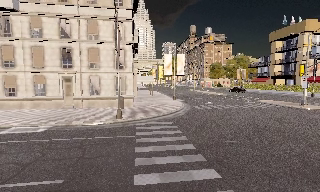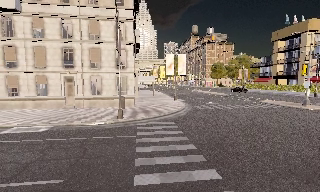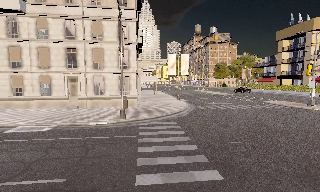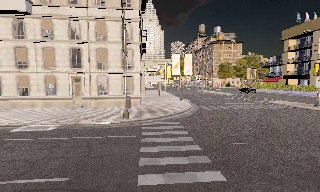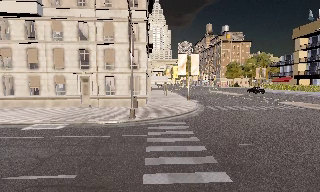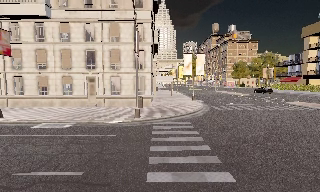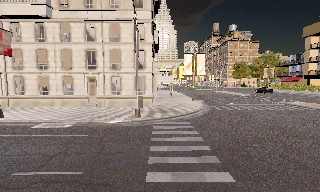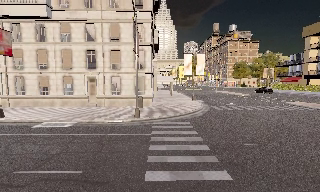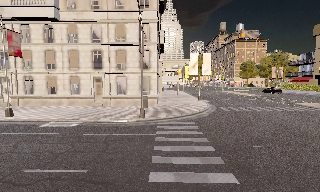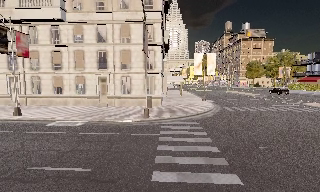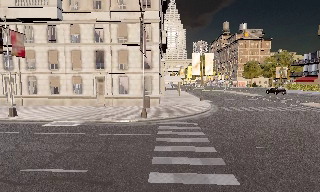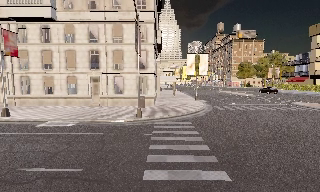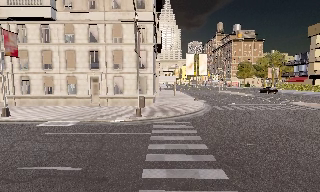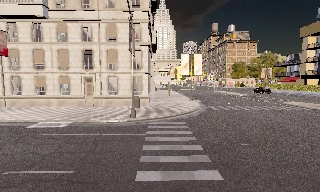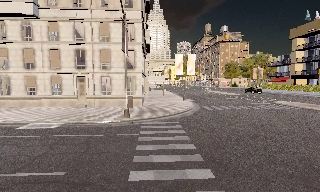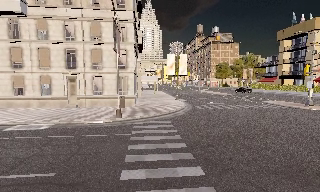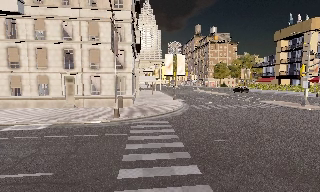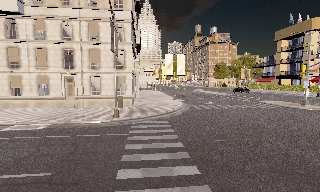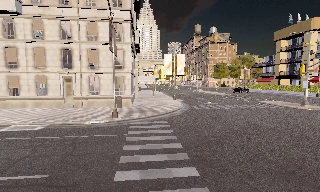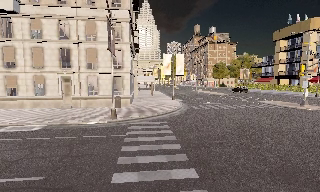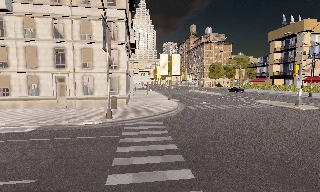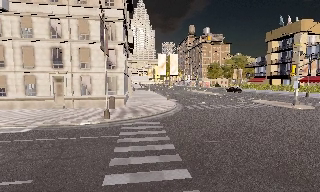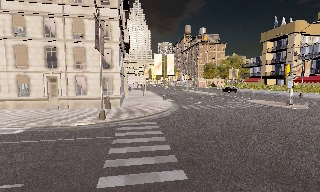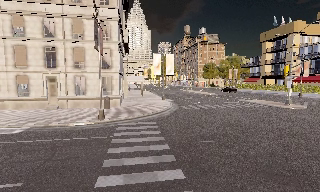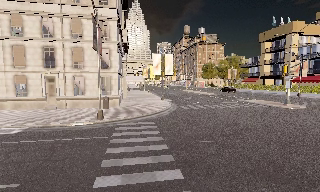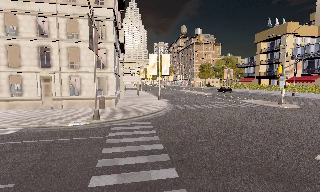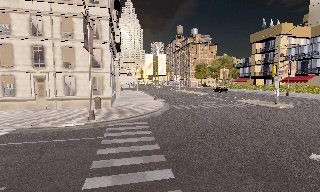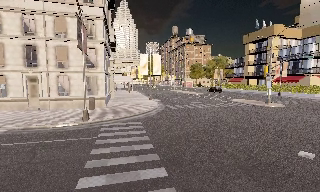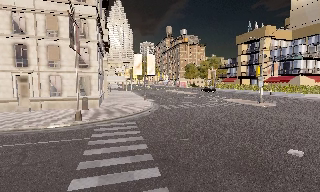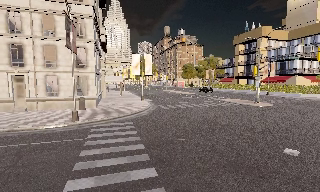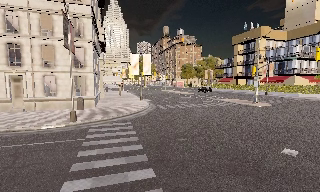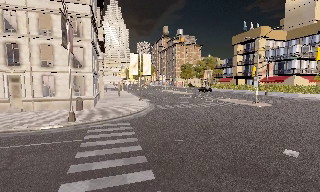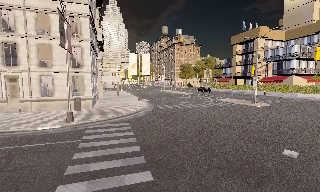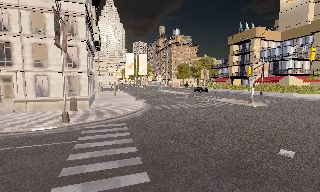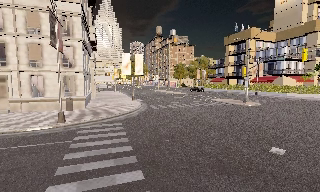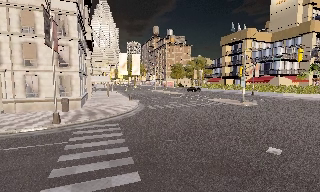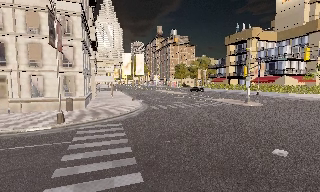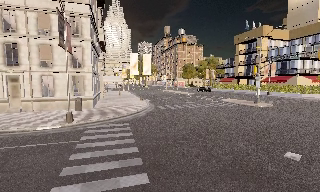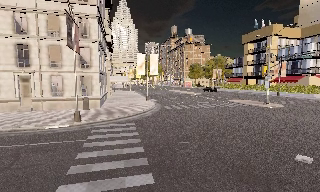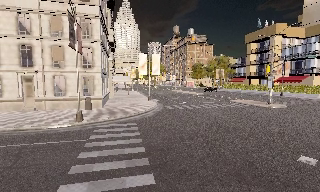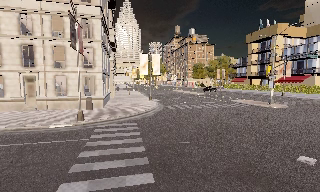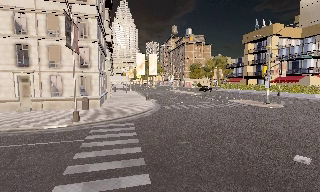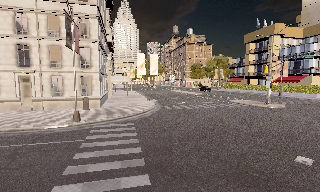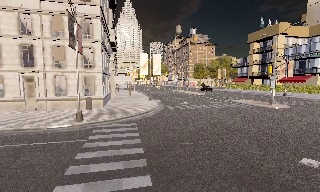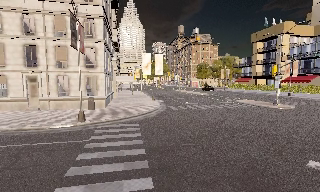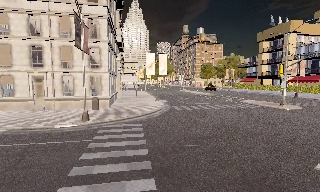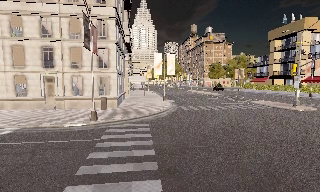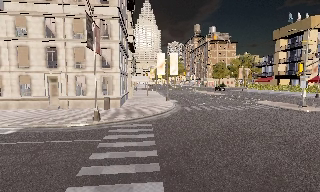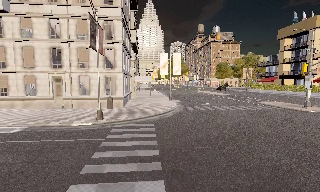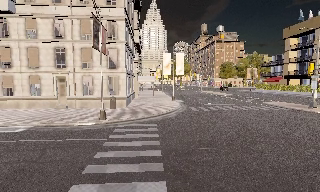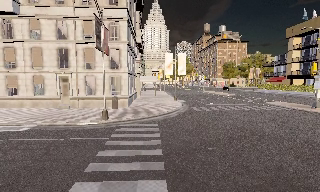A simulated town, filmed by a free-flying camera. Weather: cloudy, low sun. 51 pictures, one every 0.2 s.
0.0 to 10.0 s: The camera travels to its right, about 2 m.
The film runs forward here.
